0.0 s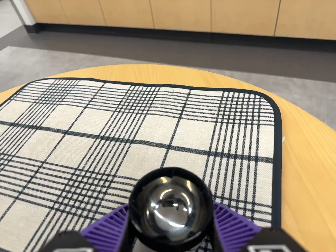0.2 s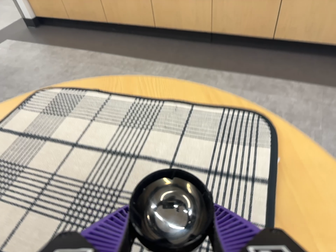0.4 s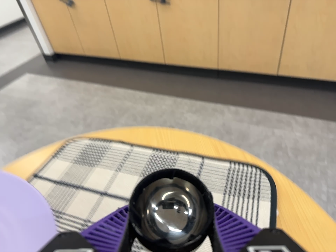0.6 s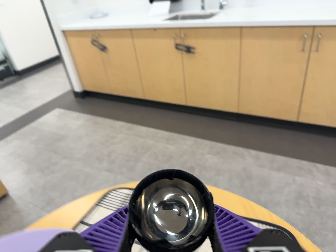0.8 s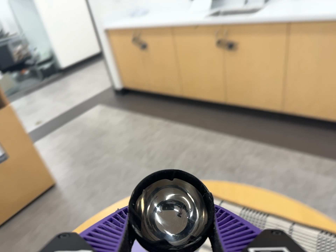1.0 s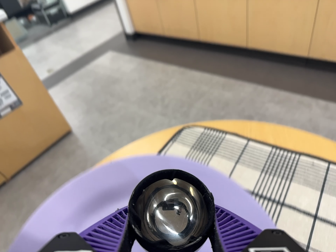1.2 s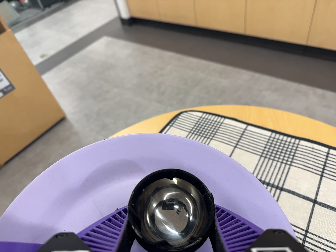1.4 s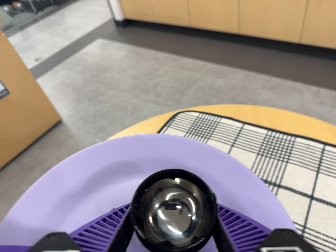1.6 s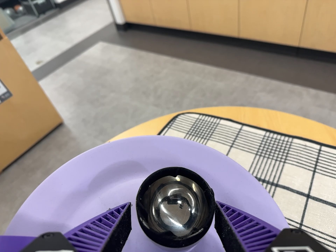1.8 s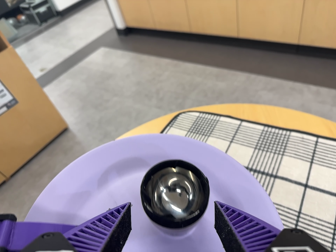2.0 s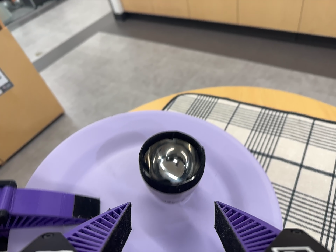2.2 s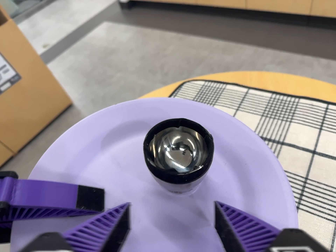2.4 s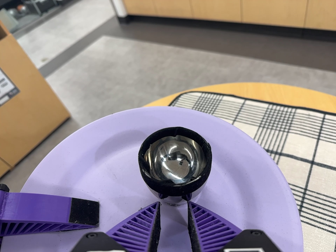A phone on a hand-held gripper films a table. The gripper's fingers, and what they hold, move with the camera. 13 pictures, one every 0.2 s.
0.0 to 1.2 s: The camera swings to its left by about 15 degrees, and the scene slides to the right. It travels to its left, backward and toward the top of its view, about 20 cm, so close, fixed things drift to the right.
1.2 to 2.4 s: The camera shifts only a little, or ends up much as it began.
The film runs backward here.
